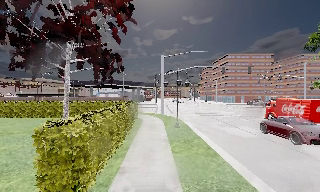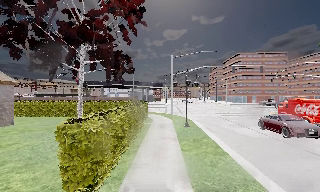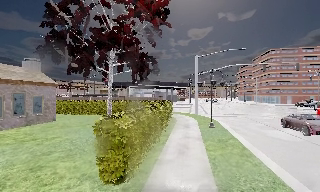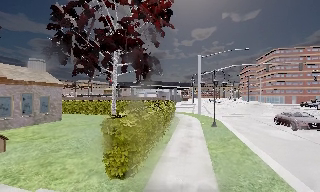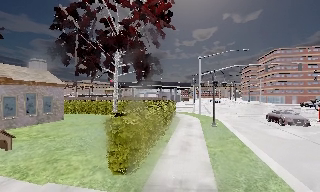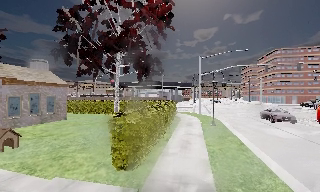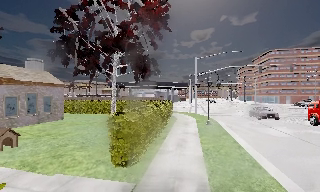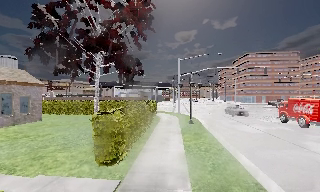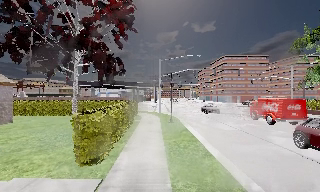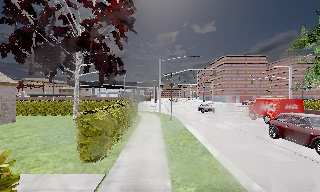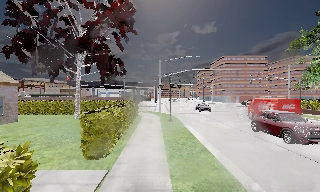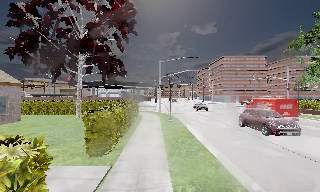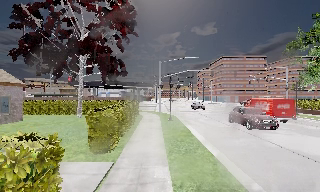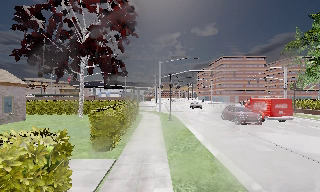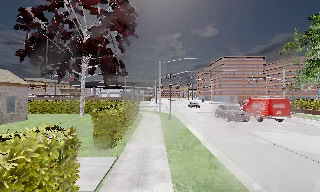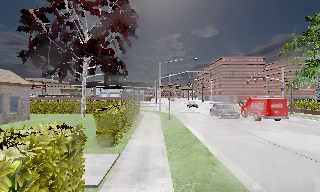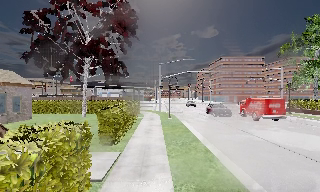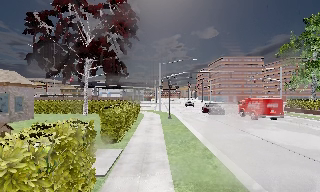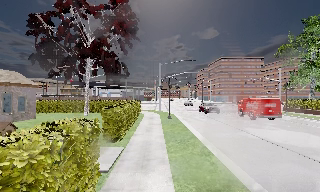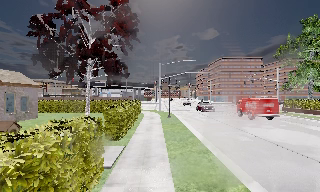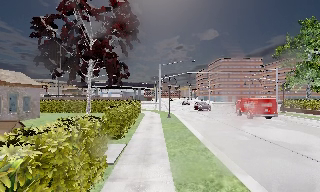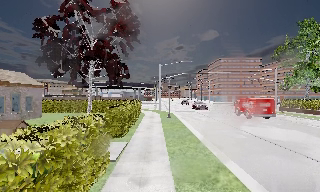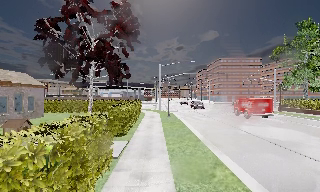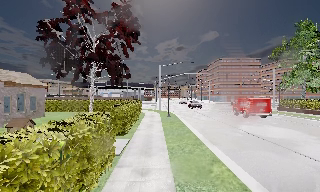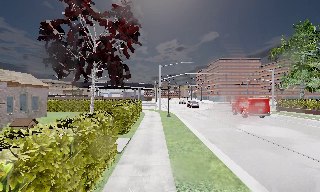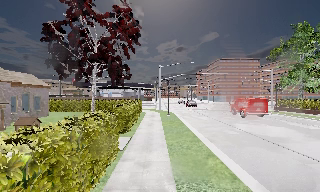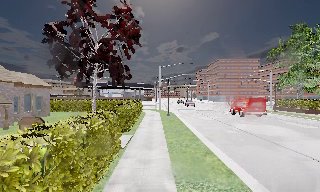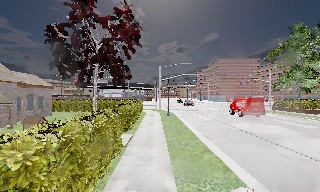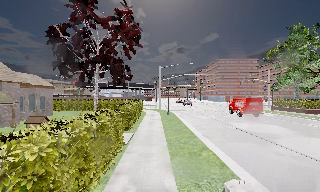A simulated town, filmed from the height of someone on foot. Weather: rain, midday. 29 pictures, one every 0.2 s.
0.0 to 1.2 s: The camera pans to its left, which is counterclockwise from overhead, by about 10 degrees. It travels backward, about 1.5 m, so what stands in front gets smaller.
1.2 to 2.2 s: The camera swings to its right by about 10 degrees, and the scene slides to the left. It travels backward, about 1.5 m, so what stands in front gets smaller.
2.2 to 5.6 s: The camera travels backward, about 5 m, so what stands in front gets smaller.
The film runs backward here.
